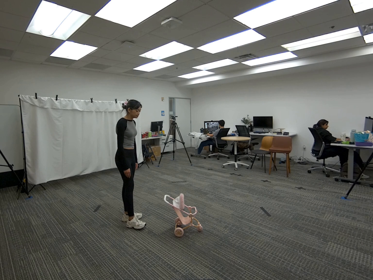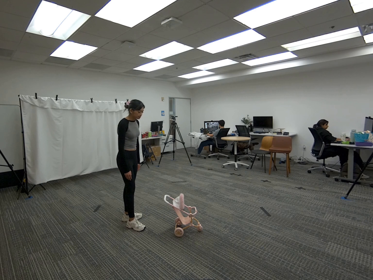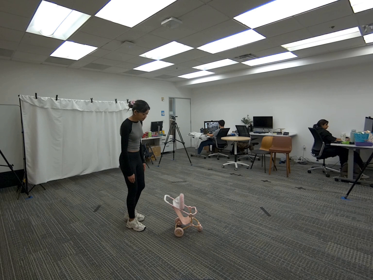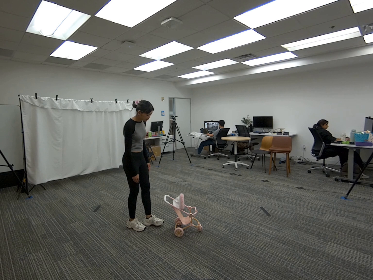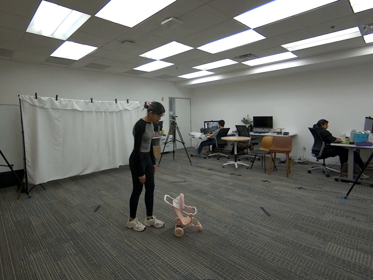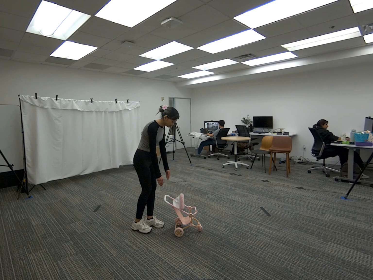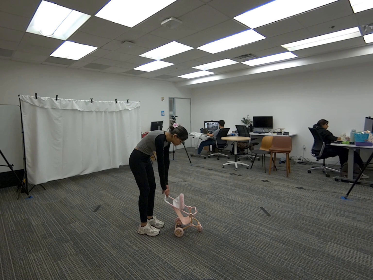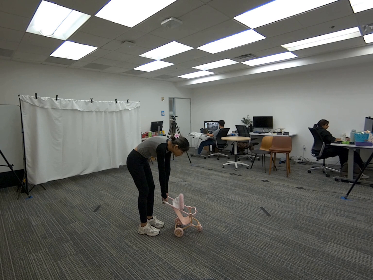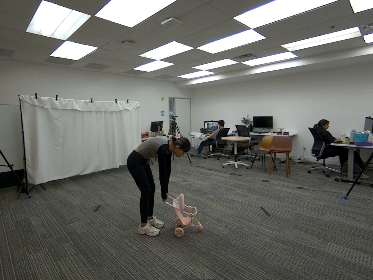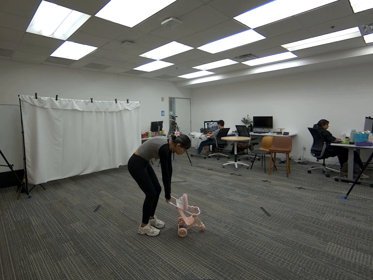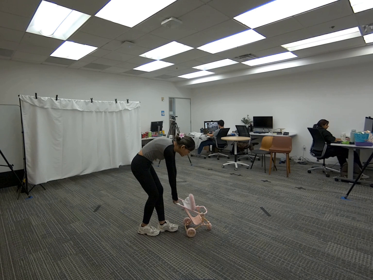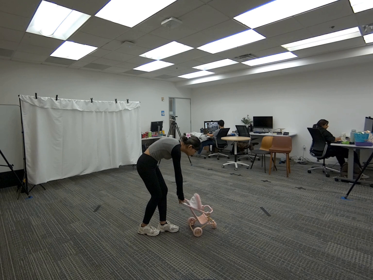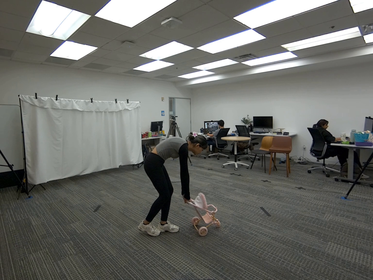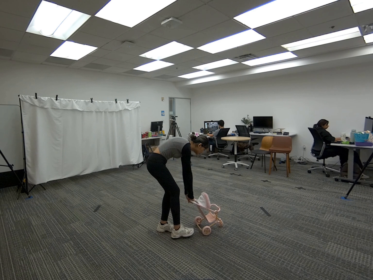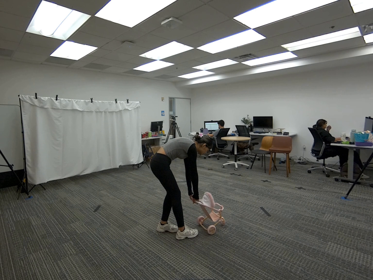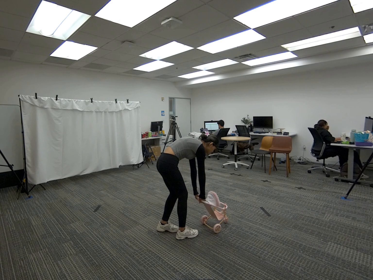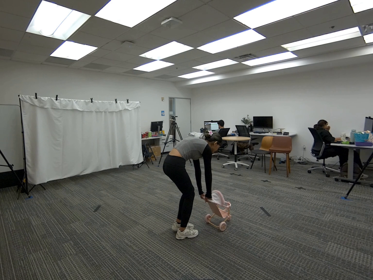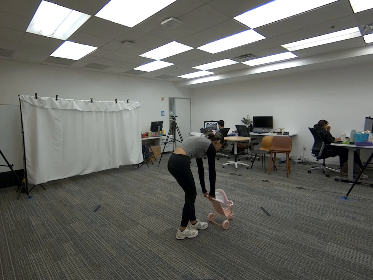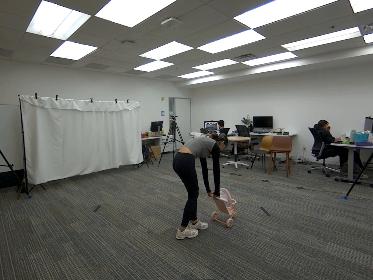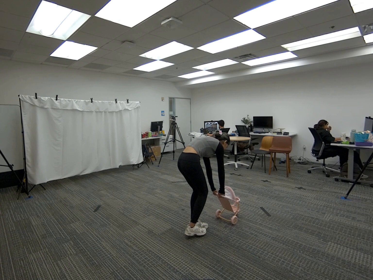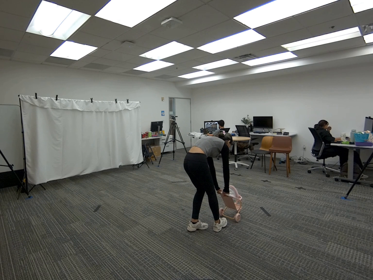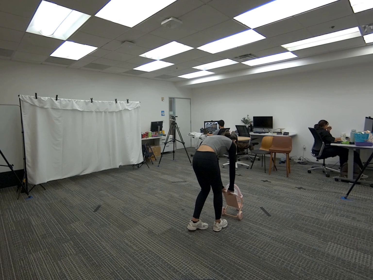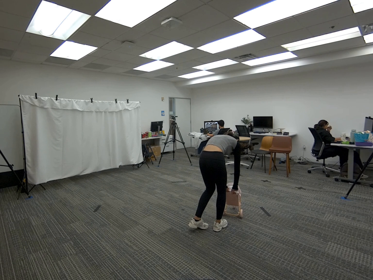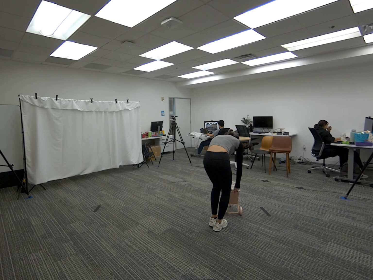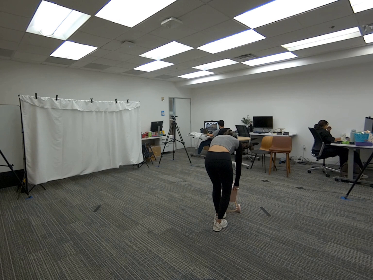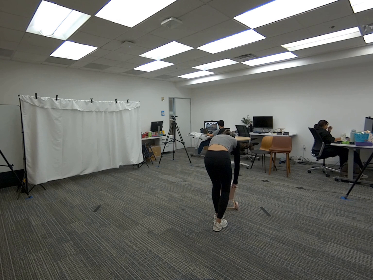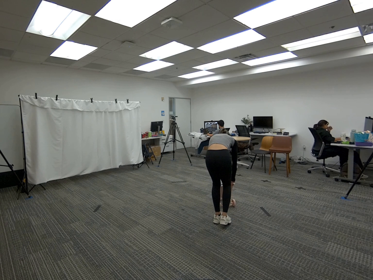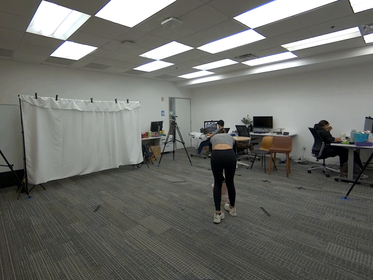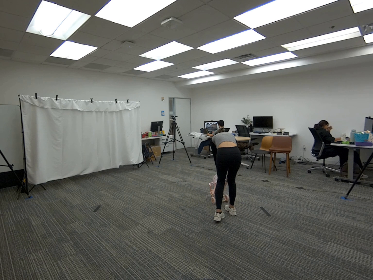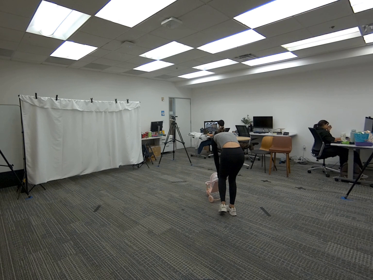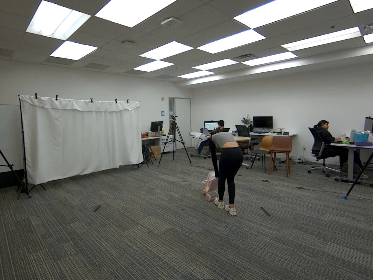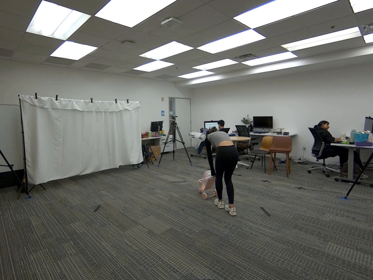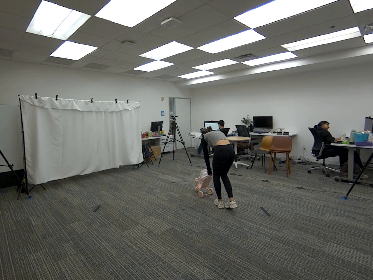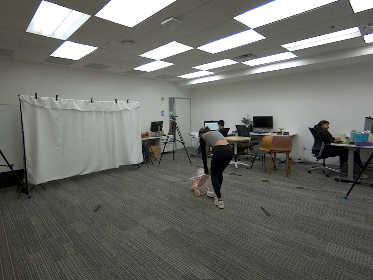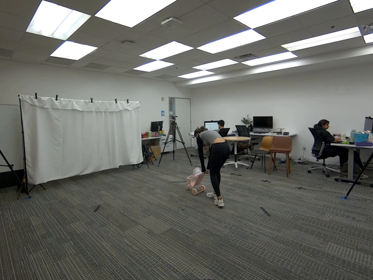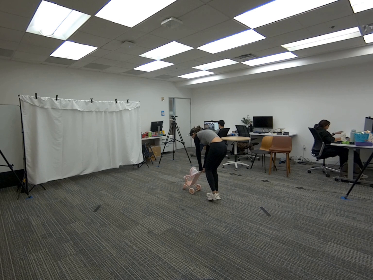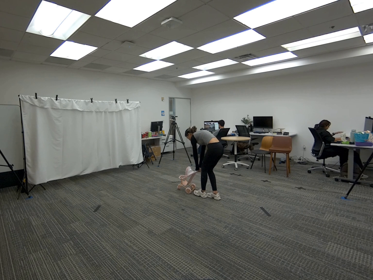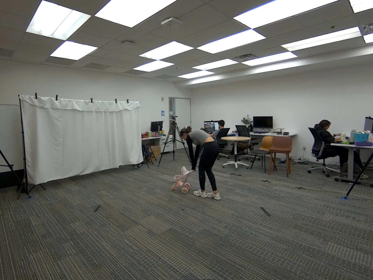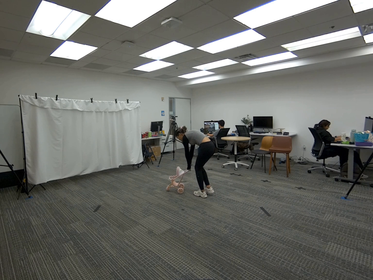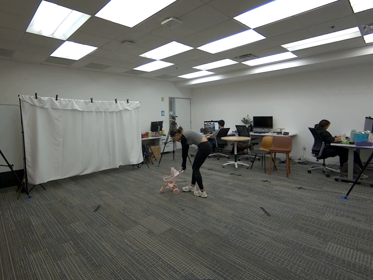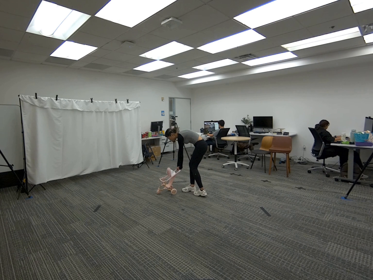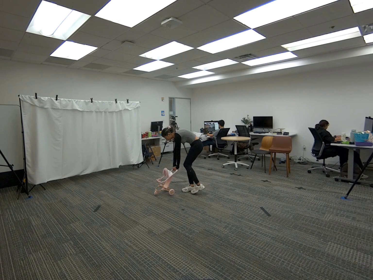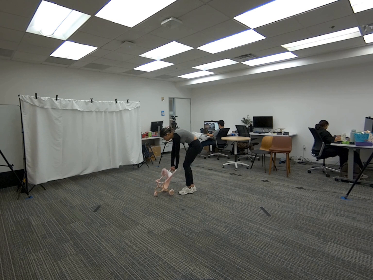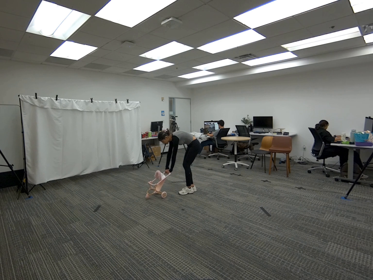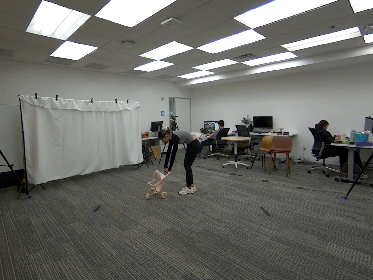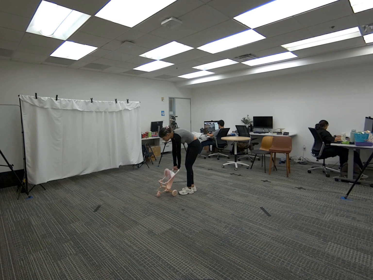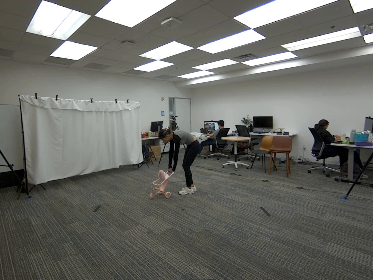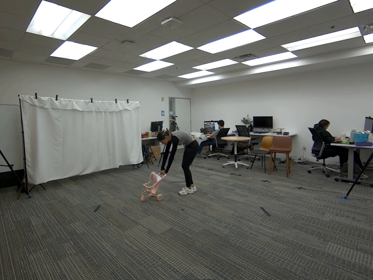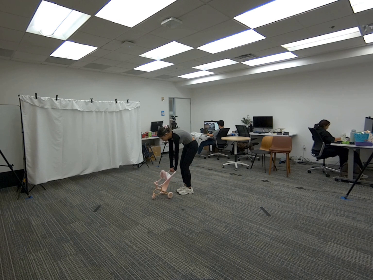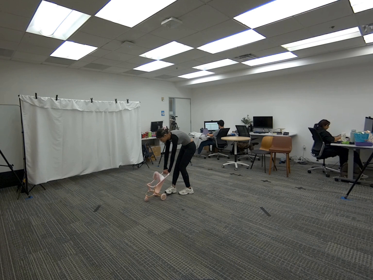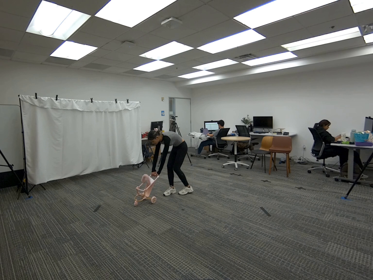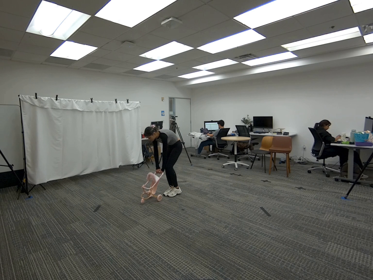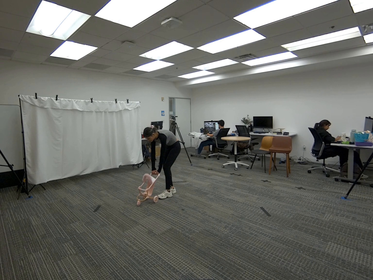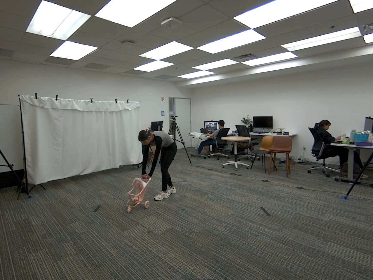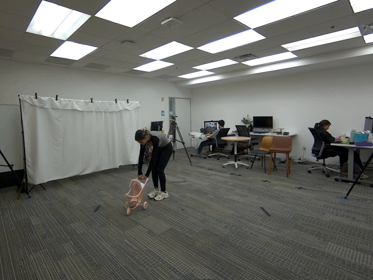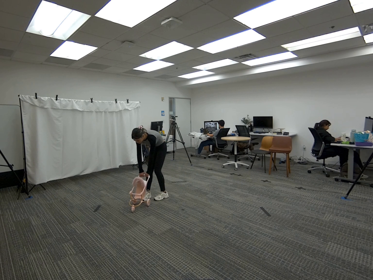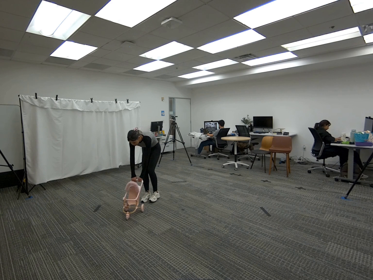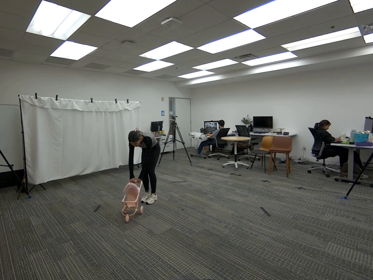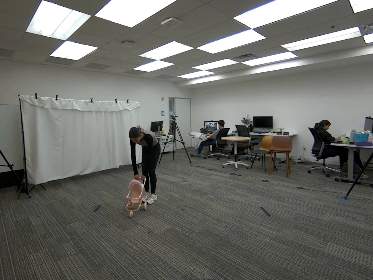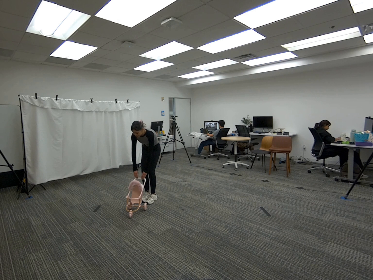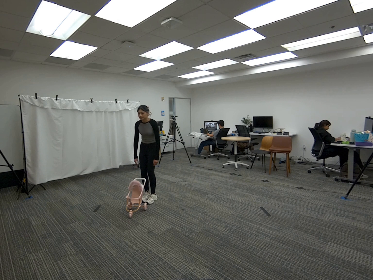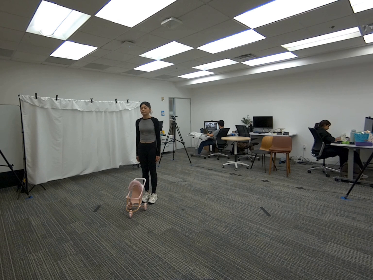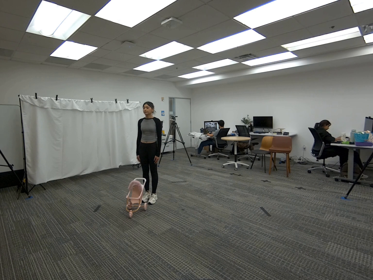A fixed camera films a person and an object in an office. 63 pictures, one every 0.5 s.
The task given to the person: Walk over to the toy stroller on the ground and use both hands to move the stroller back and forth within the bounding area.
